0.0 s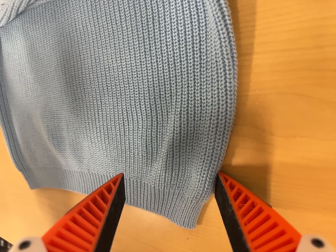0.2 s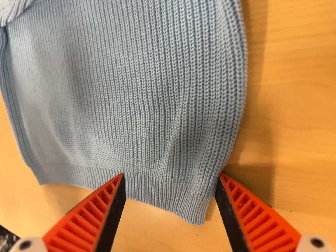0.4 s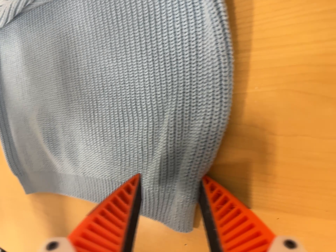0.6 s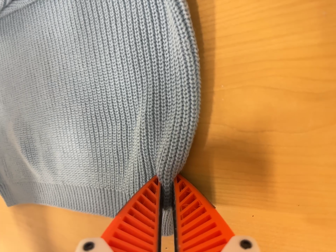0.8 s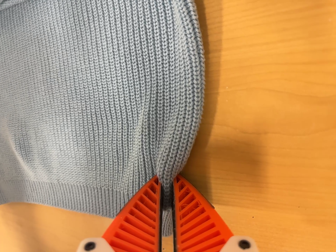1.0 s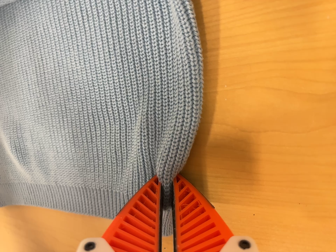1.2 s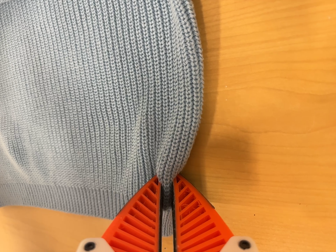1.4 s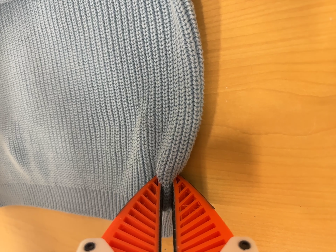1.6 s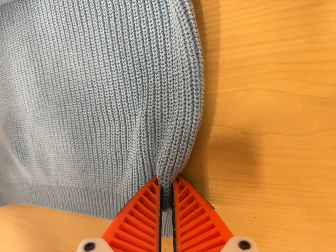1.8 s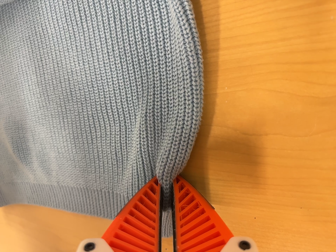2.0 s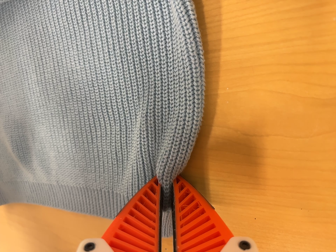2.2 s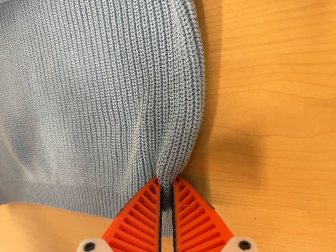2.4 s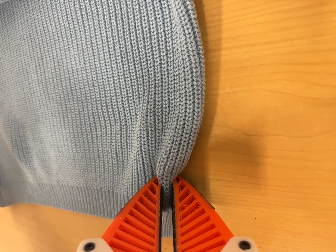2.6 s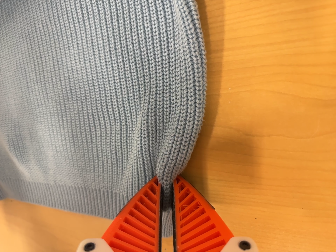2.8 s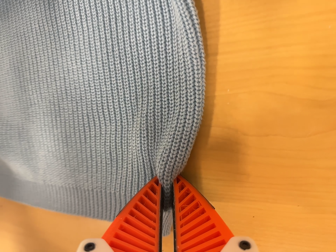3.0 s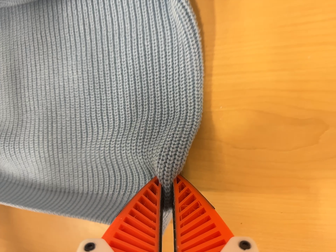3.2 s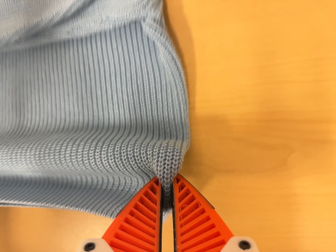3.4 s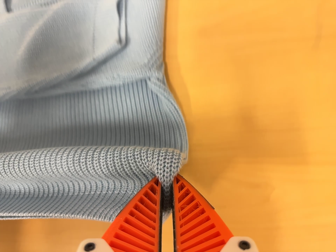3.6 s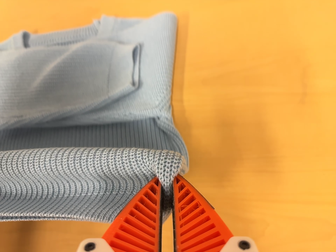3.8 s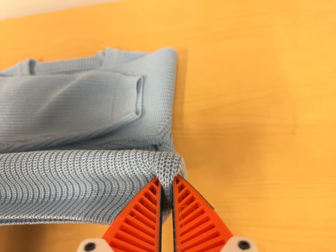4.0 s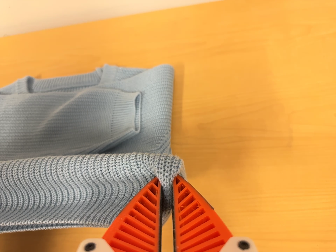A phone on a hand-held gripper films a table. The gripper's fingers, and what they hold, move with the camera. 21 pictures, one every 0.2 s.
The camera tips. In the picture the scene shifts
downward.
0.0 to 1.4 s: The camera shifts only a little, or ends up much as it began.
1.4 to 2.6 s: The camera keeps its place and its aim.
2.6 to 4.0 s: The camera pans to its right by about 20 degrees. It travels backward and to its left, about 18 cm. Its aim tips toward the top of its view by about 35 degrees, and the scene shifts downward.
The film runs forward here.
